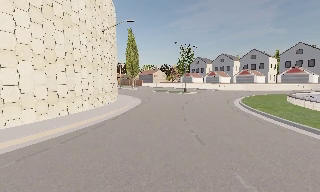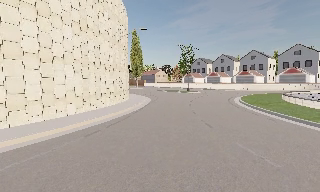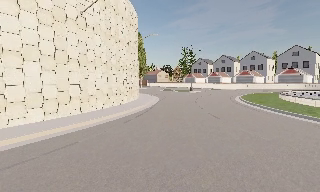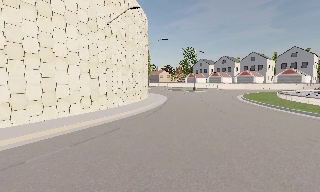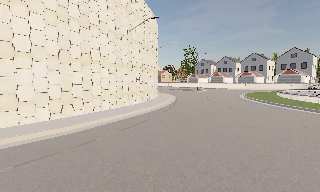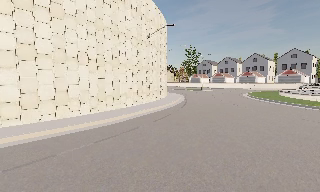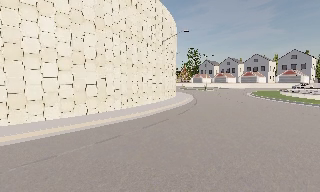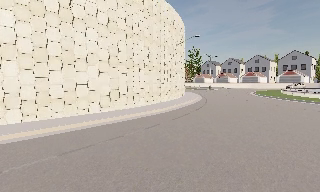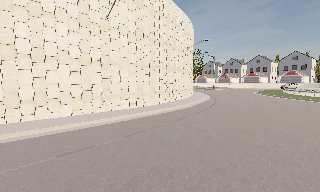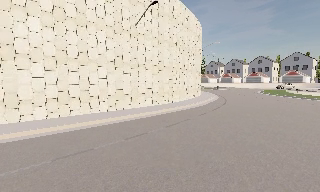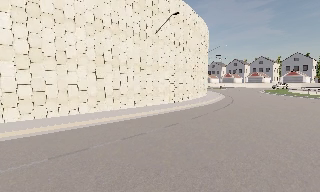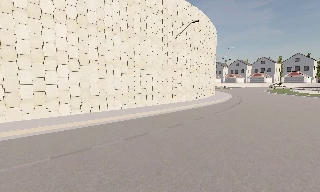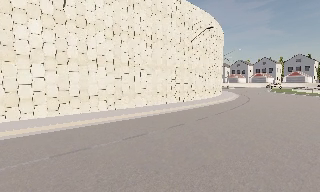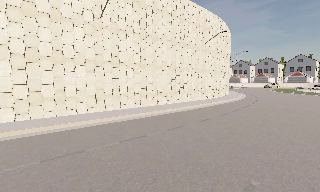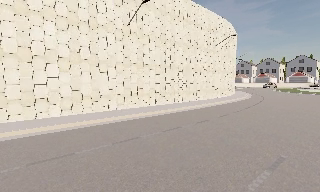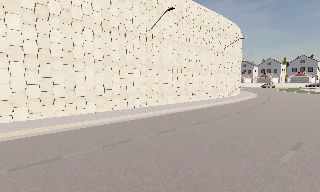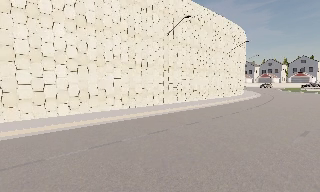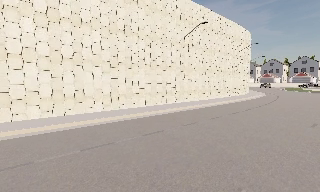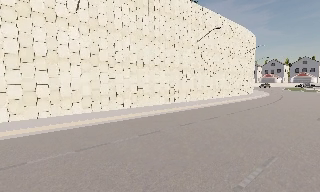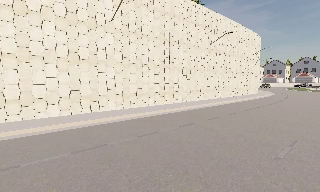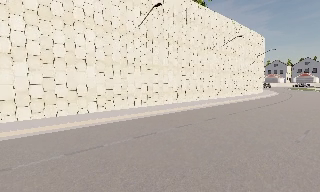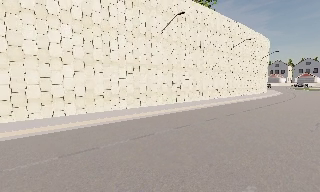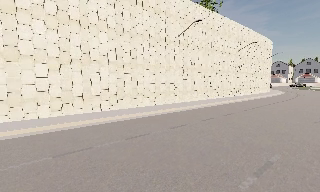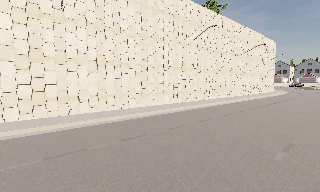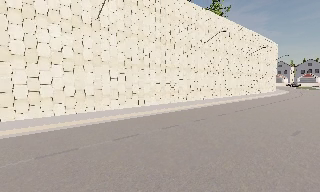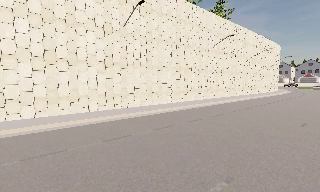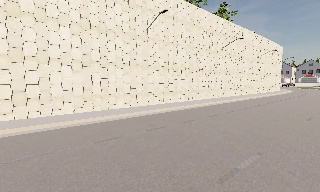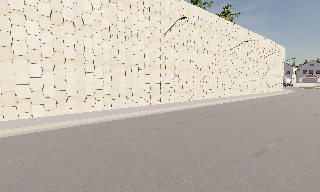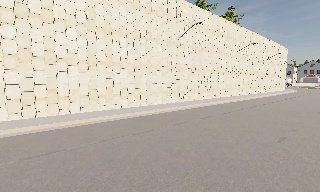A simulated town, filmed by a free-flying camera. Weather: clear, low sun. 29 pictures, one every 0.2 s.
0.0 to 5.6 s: The camera travels to its left and backward, about 50 m, so close, fixed things drift to the right.
The film runs forward here.
